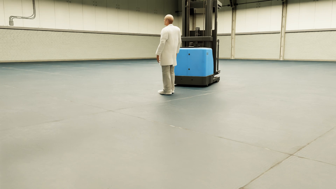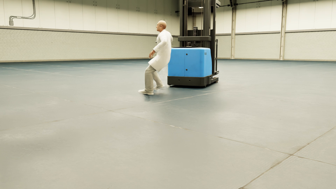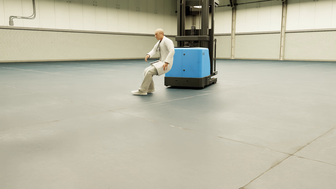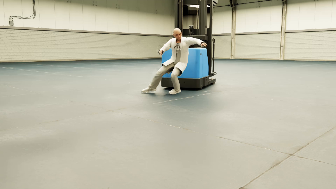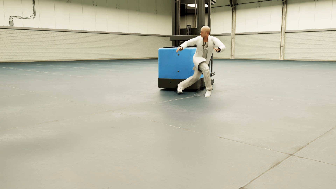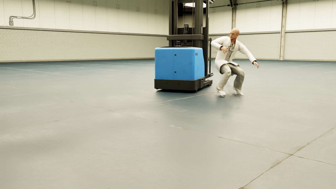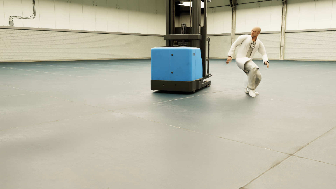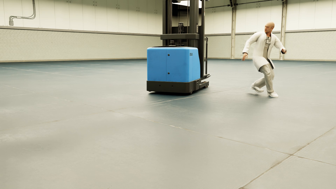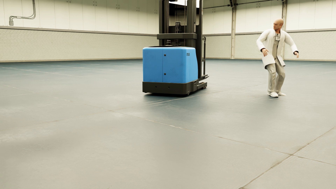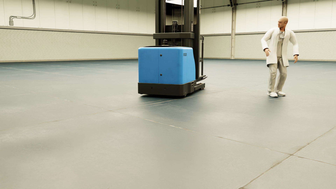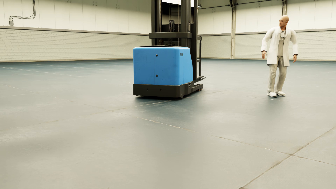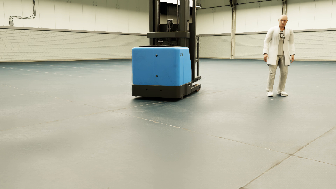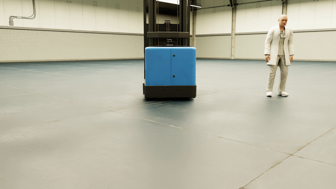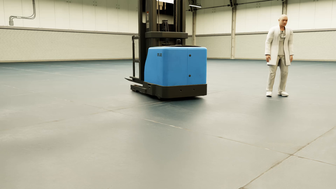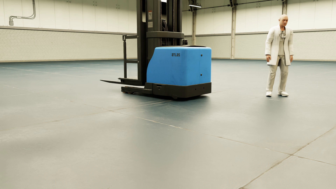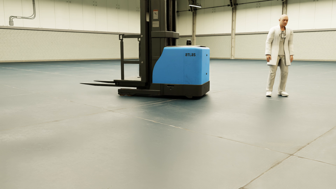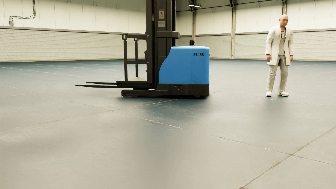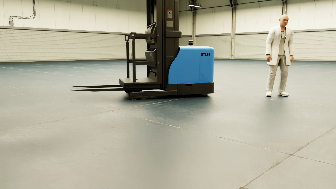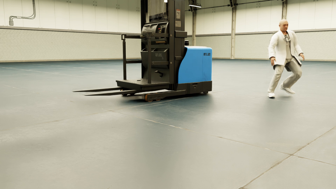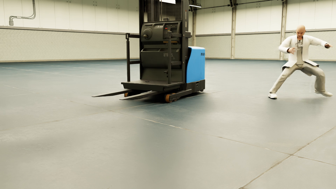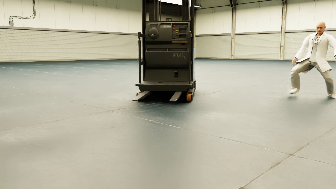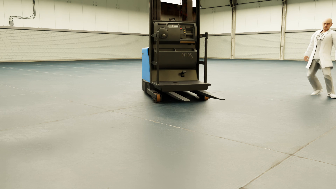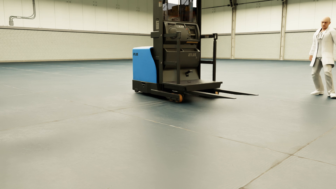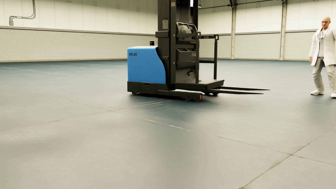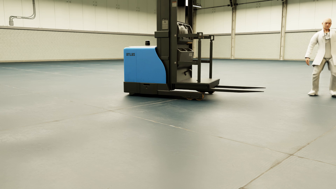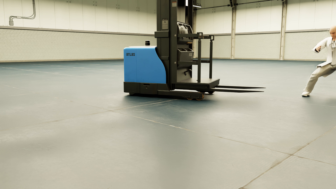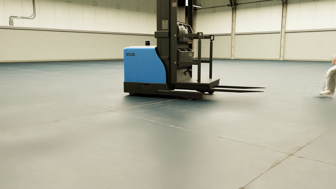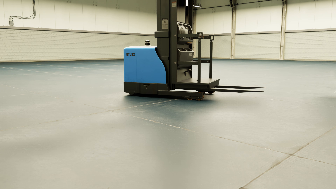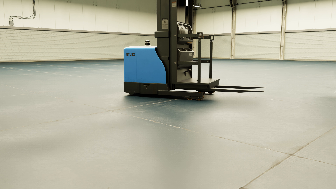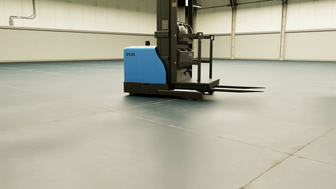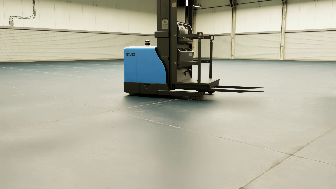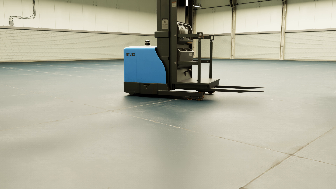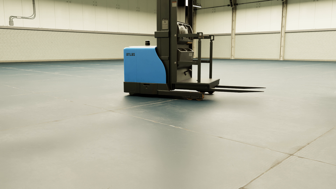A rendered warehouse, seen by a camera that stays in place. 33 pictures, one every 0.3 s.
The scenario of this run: Near miss between a forklift and a person.
